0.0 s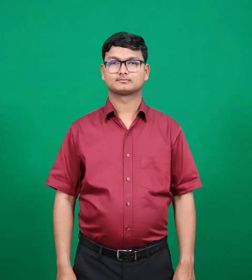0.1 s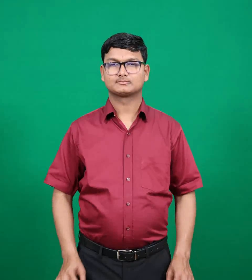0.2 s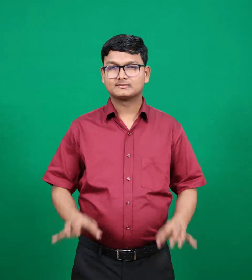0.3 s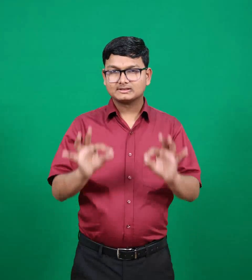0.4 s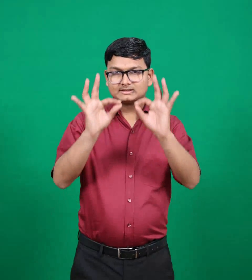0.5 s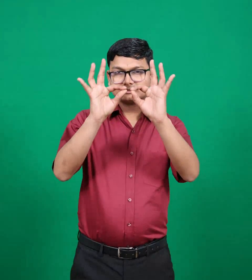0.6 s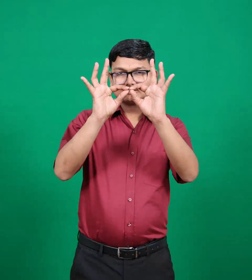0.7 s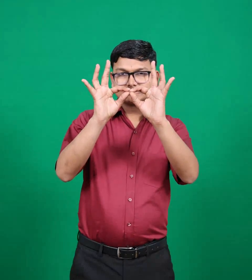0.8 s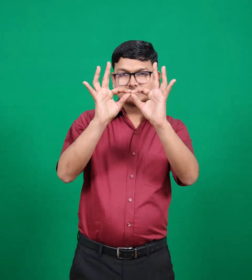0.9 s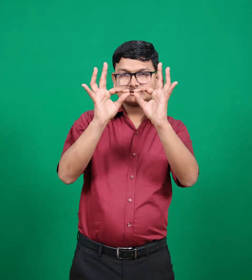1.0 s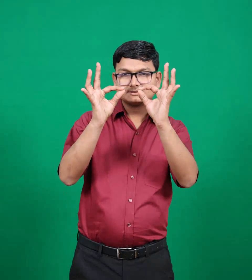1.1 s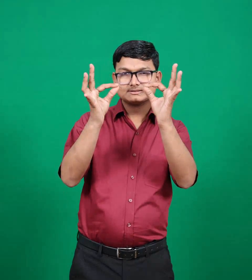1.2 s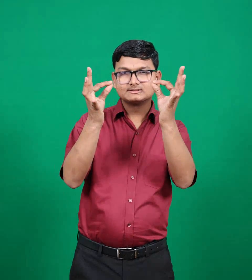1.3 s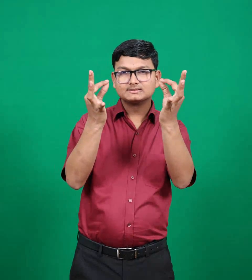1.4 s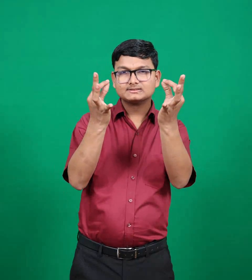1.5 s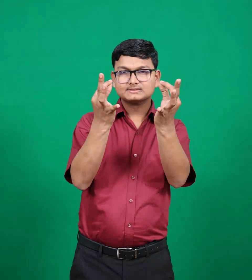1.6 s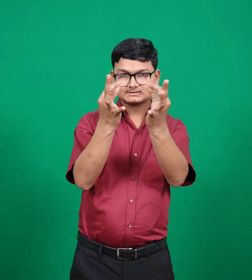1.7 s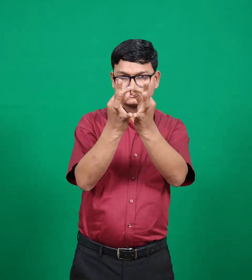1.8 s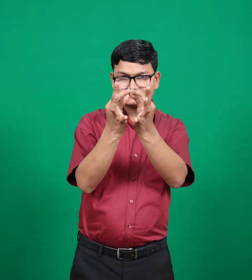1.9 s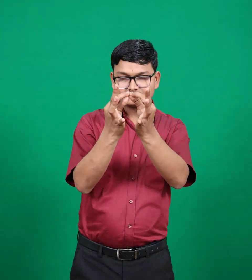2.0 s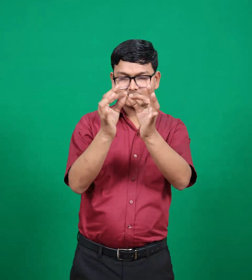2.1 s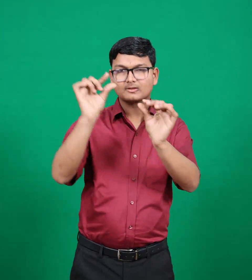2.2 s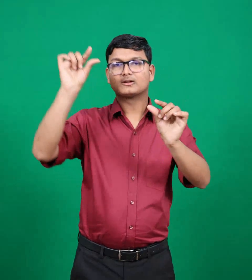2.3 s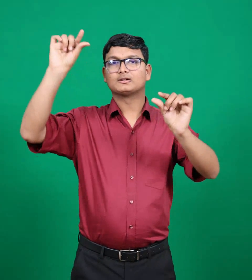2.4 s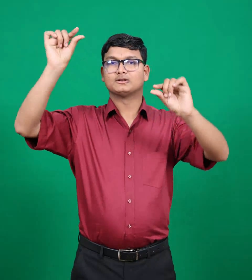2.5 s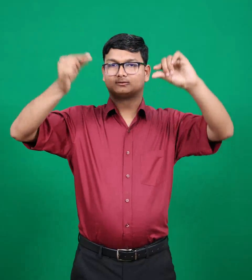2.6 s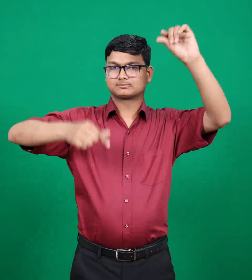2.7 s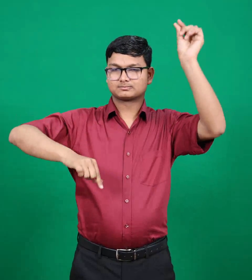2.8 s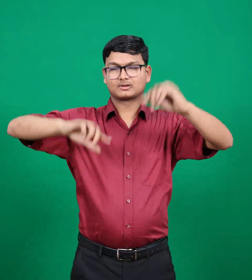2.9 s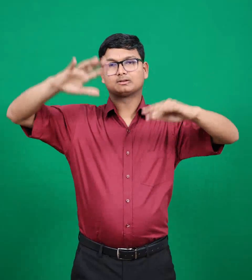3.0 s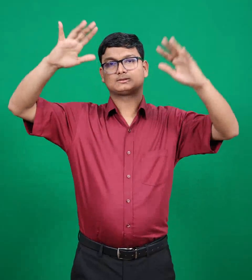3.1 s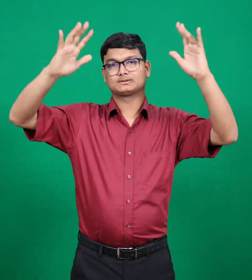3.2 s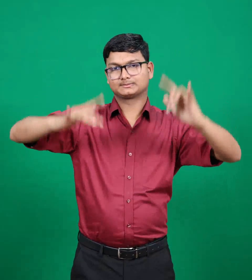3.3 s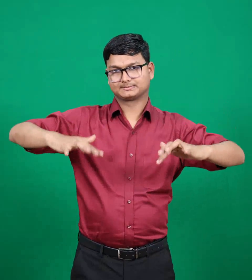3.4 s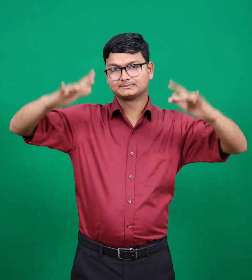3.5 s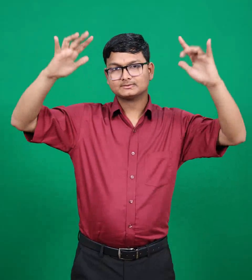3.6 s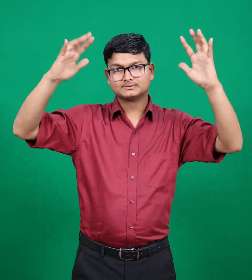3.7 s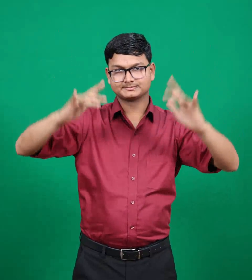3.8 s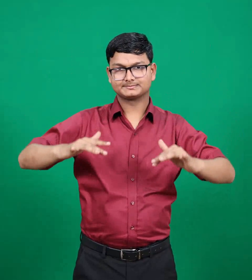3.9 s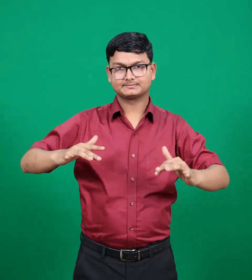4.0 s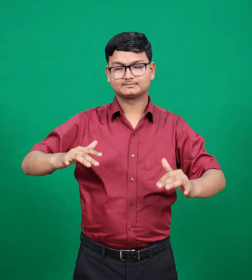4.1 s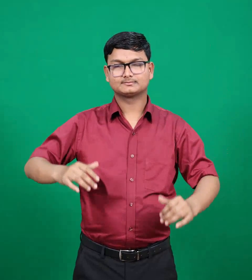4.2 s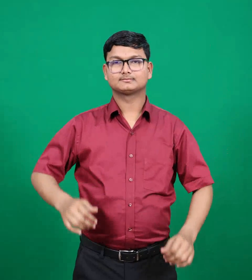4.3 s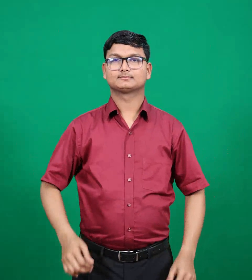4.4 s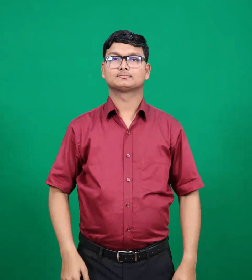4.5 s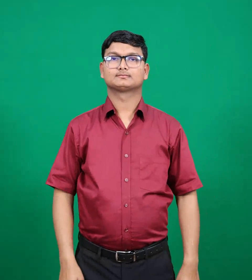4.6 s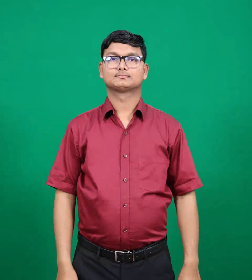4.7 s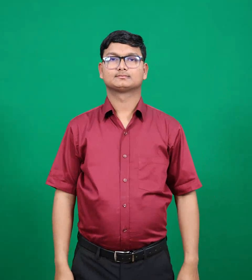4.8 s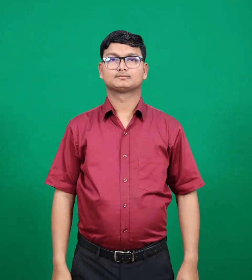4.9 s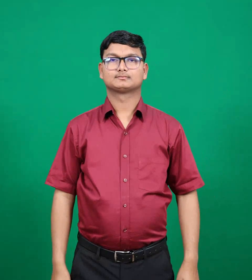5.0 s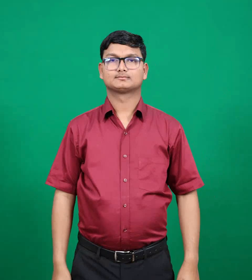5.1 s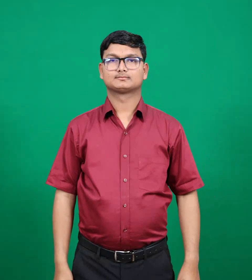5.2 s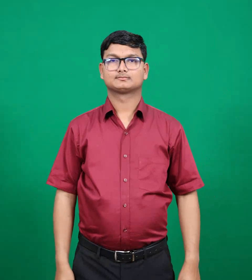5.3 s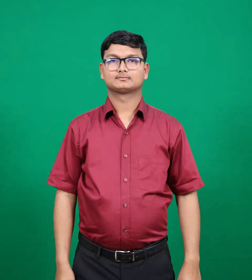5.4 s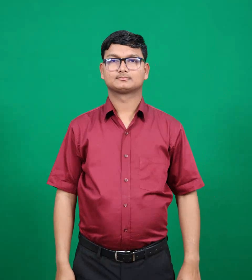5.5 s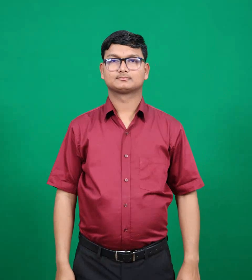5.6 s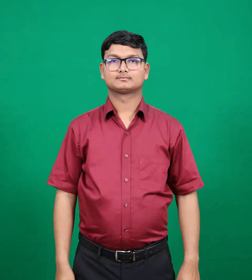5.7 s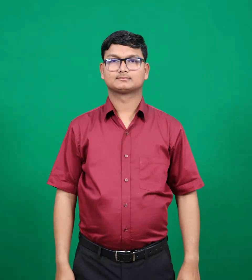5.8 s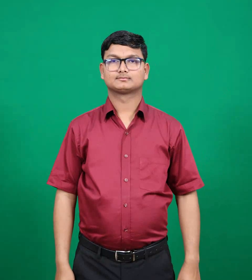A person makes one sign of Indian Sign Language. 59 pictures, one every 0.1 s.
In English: manna
